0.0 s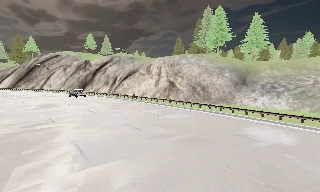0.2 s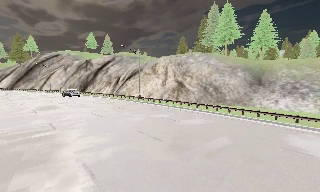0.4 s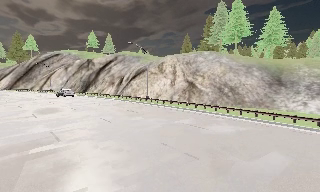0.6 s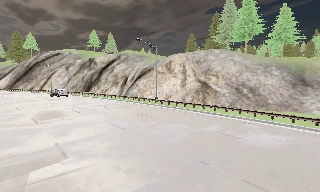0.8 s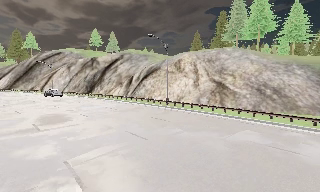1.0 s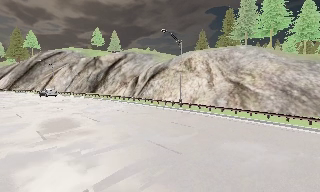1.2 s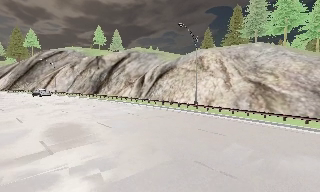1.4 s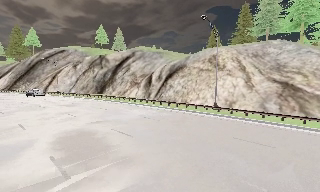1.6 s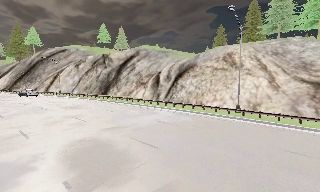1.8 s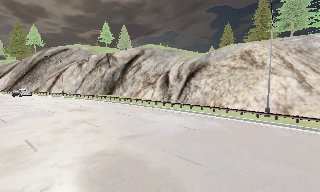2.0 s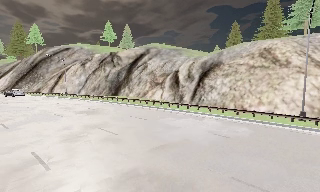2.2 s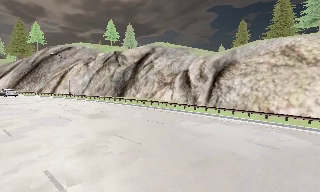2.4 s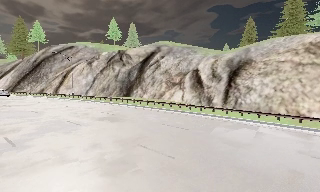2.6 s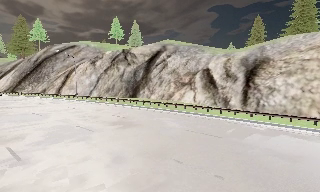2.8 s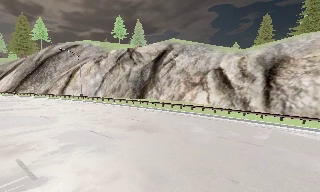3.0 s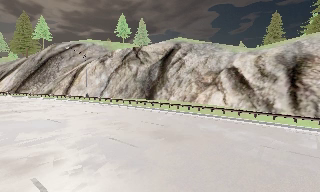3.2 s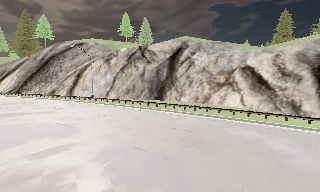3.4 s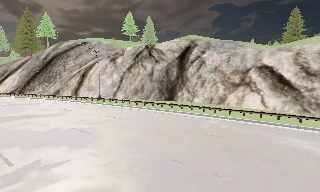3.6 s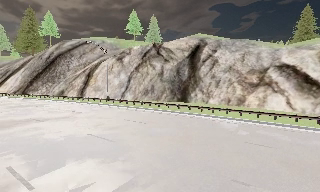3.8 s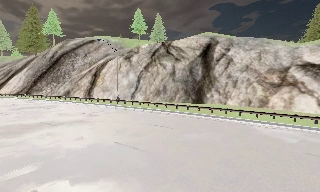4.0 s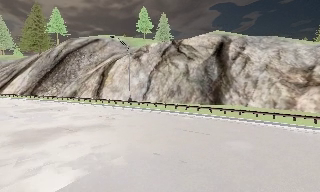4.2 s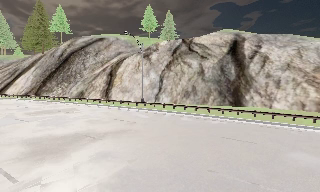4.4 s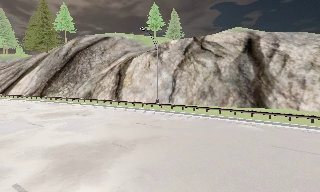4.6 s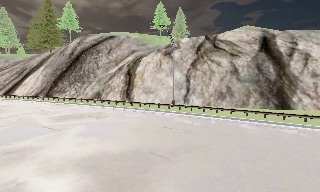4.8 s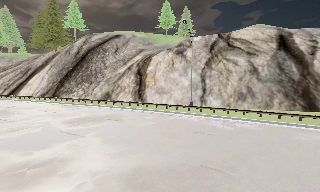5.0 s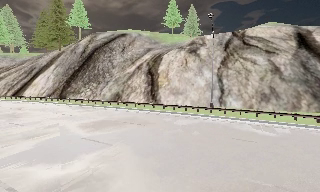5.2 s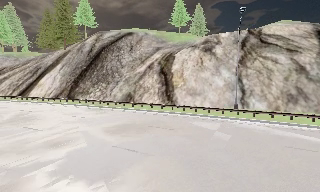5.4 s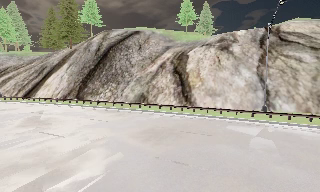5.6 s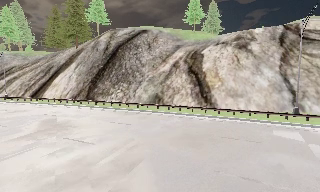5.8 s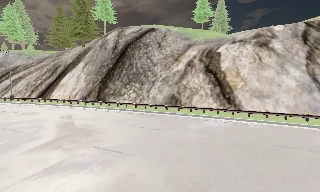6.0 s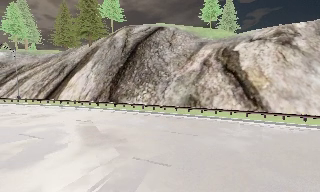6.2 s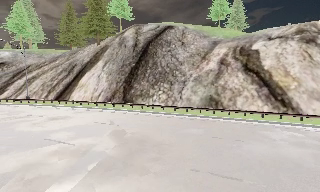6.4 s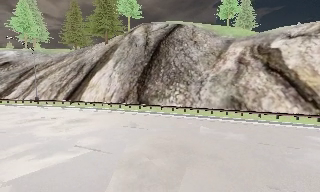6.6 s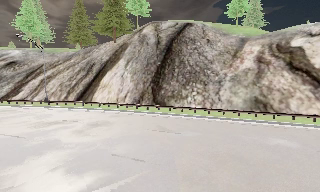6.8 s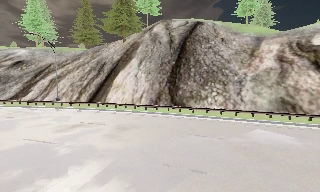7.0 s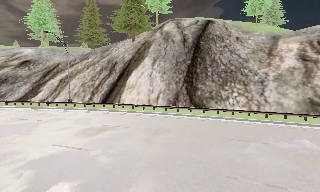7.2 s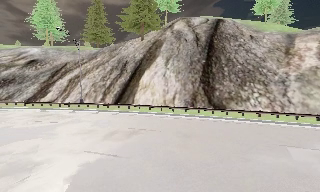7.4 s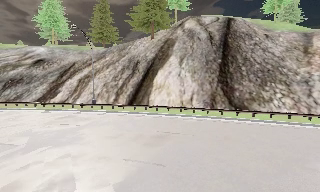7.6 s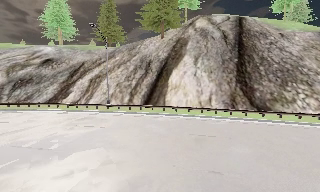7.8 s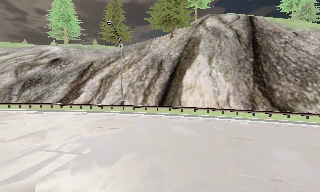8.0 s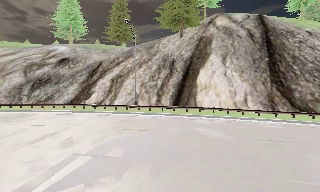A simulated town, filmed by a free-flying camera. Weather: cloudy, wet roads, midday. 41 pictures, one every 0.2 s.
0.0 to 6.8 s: The camera travels to its left and forward, about 70 m, so close, fixed things drift to the right.
6.8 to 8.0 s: The camera travels to its left, about 11 m, so close, fixed things drift to the right.
The film runs forward here.
